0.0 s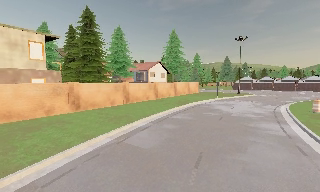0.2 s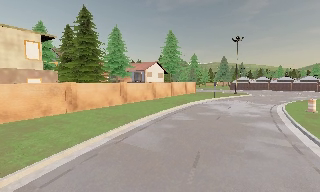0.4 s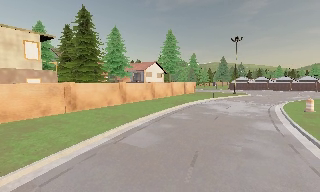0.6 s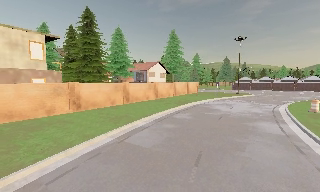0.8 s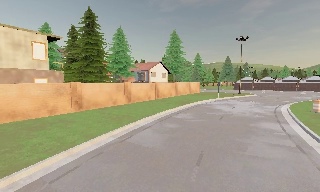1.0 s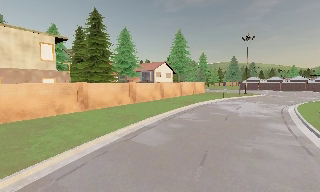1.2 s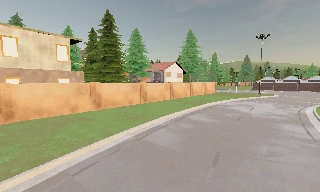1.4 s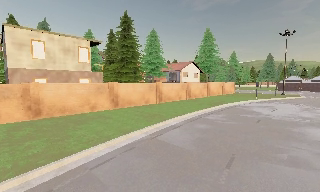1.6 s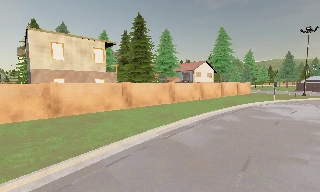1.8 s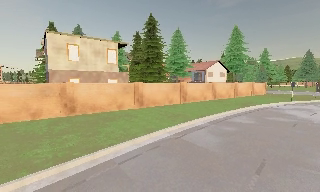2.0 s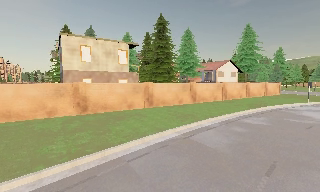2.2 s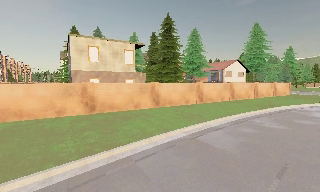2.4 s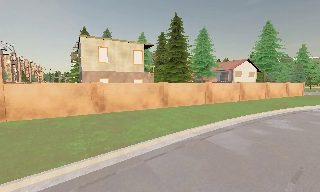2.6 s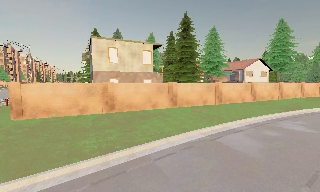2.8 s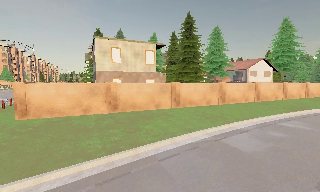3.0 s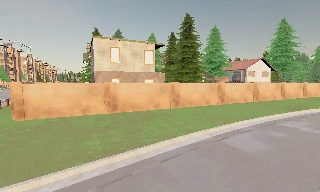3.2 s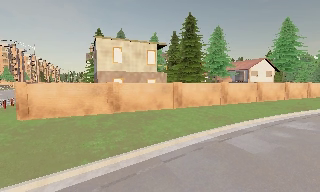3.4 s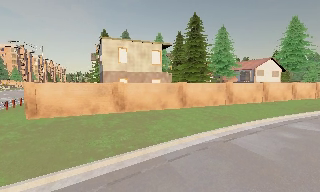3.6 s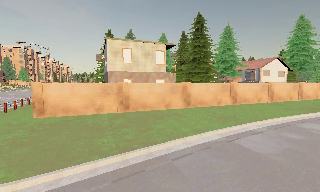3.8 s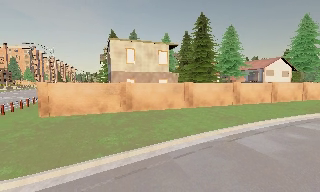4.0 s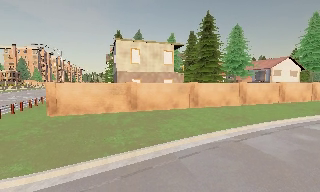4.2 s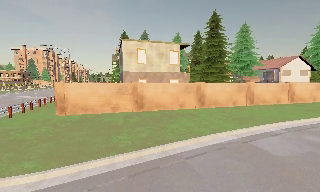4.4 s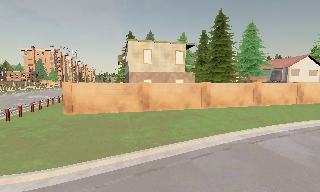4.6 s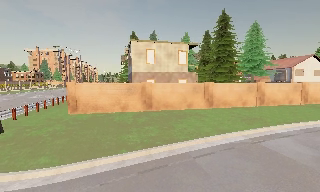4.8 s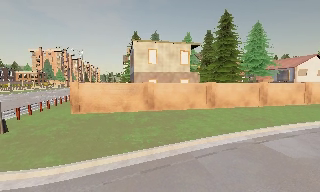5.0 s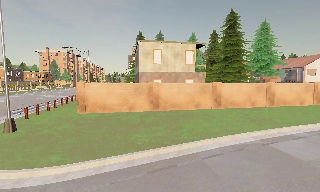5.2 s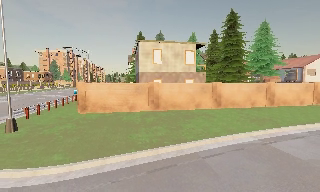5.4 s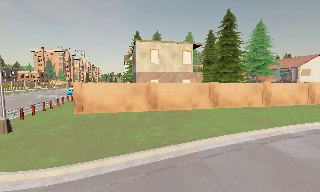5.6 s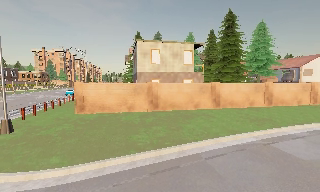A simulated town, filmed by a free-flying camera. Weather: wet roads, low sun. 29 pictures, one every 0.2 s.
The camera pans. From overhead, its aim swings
counterclockwise.
The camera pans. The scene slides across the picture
to the right.
0.0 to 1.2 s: The camera shifts only a little, or ends up much as it began.
1.2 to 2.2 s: The camera pans to its left, which is counterclockwise from overhead, by about 20 degrees.
2.2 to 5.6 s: The camera pans to its left, which is counterclockwise from overhead, by about 20 degrees. It travels to its left, about 0.5 m, so close, fixed things drift to the right.
The film runs forward here.
